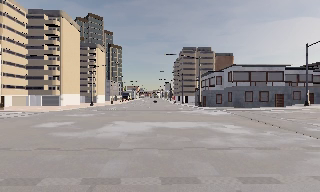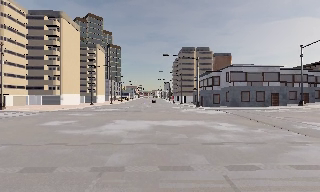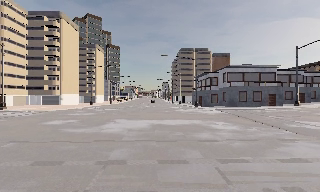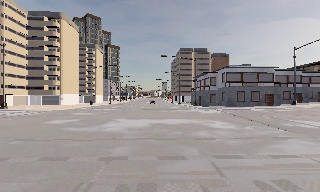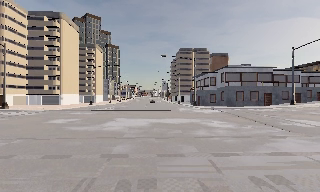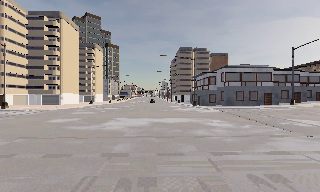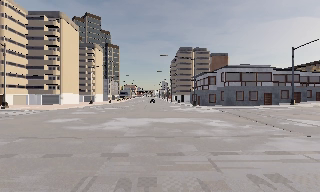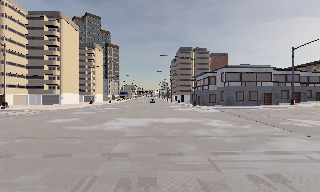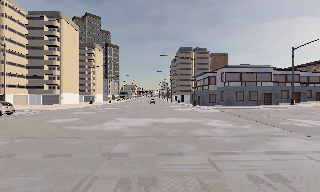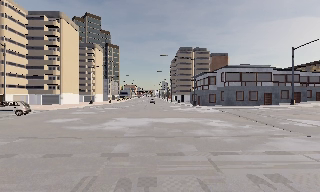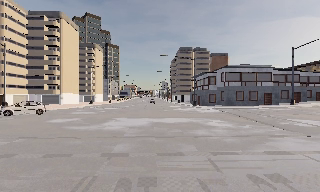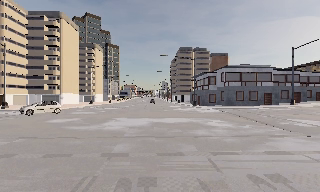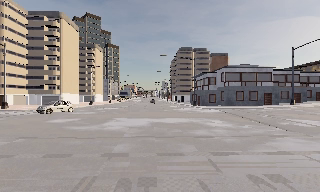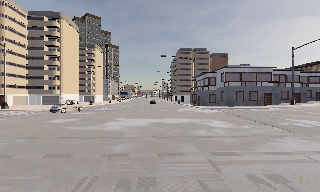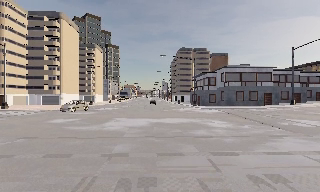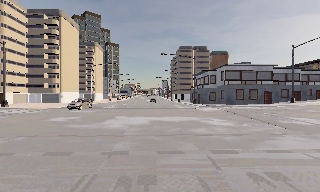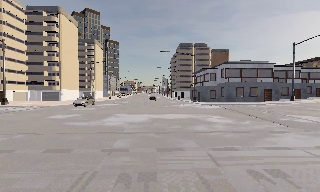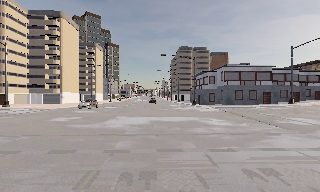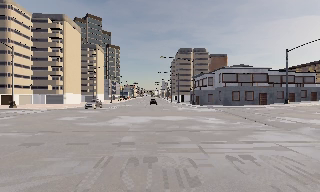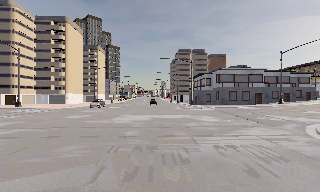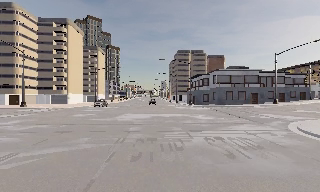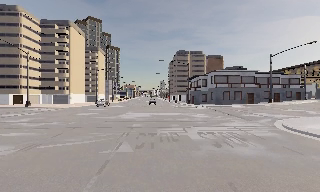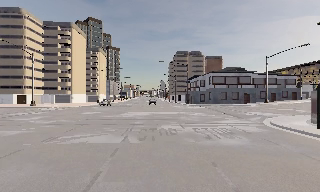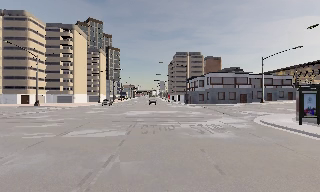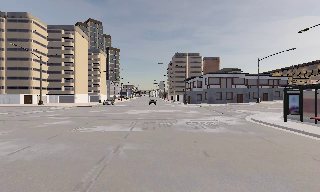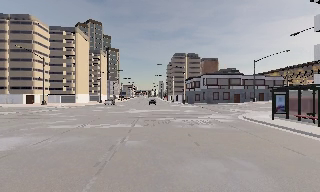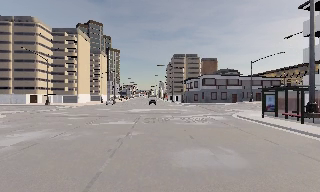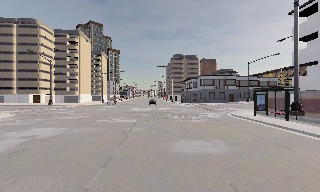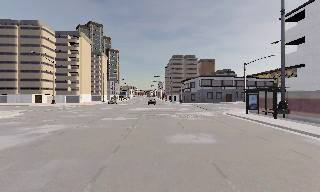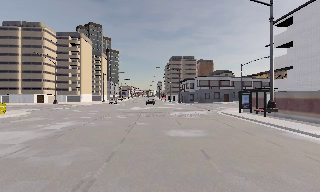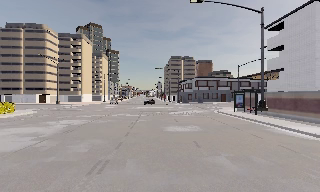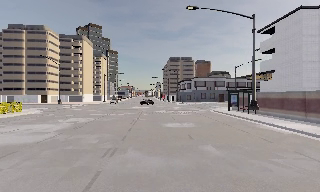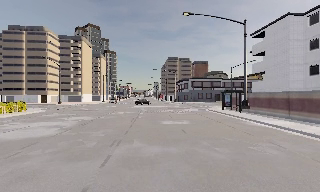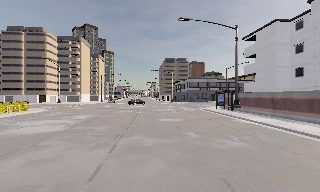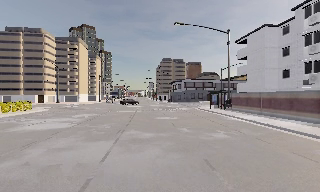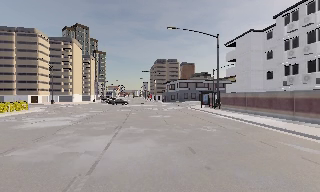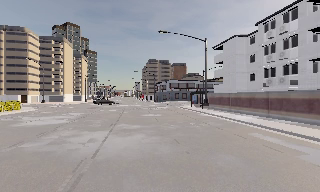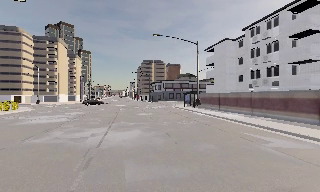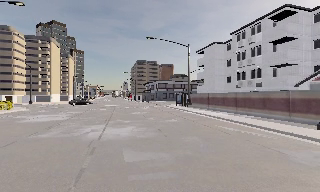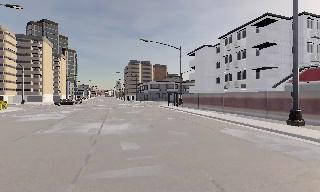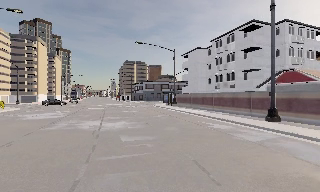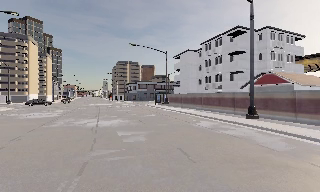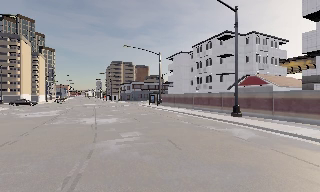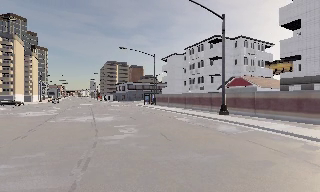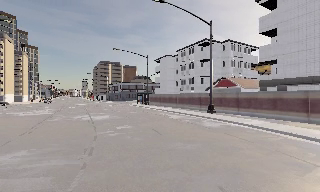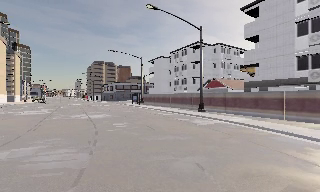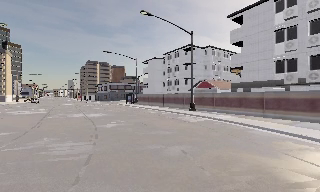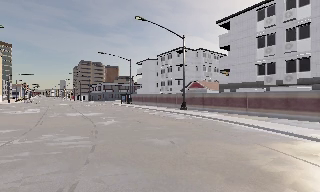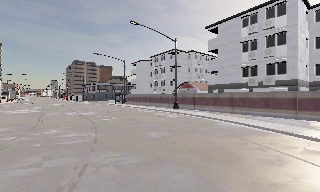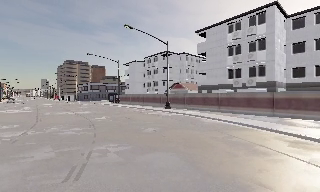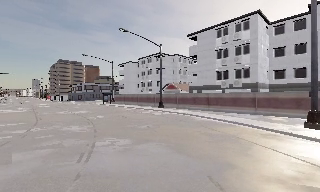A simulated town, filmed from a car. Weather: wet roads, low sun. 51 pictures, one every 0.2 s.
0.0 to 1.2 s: The camera travels backward, about 1.5 m, so what stands in front gets smaller. It loses speed.
1.2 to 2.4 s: The camera keeps its place and its aim.
2.4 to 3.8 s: The camera travels backward, about 2.5 m, so what stands in front gets smaller. It gains speed.
3.8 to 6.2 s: The camera travels backward, about 15 m, so what stands in front gets smaller.
6.2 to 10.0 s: The camera pans to its right, which is clockwise from overhead, by about 40 degrees. It travels backward, about 25 m.
The film runs backward here.
